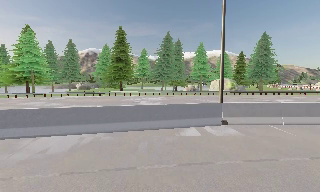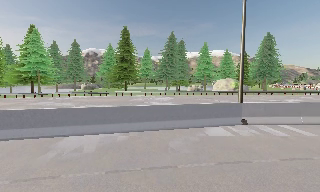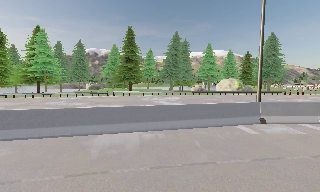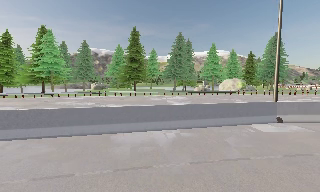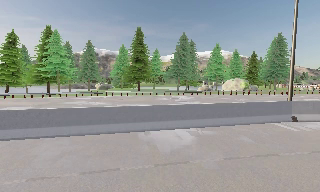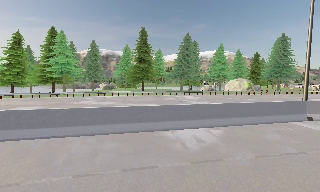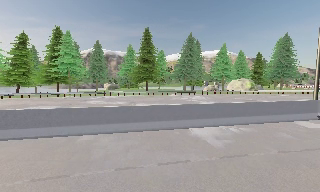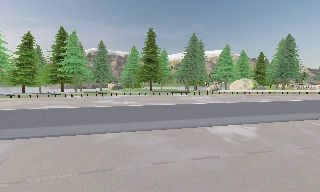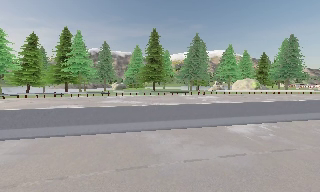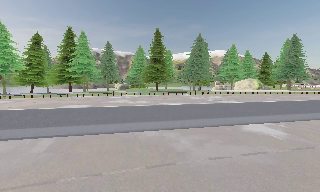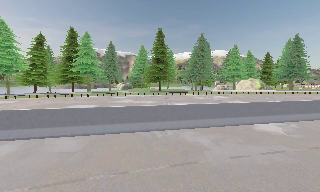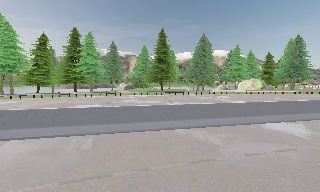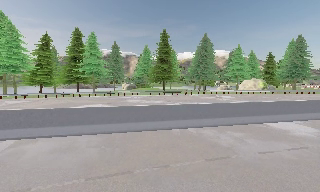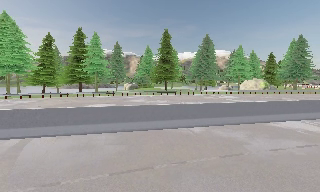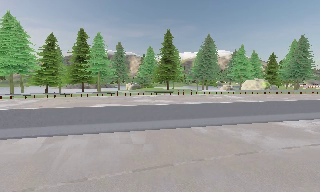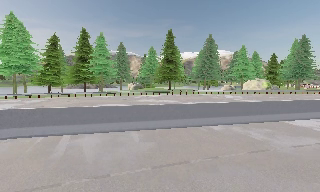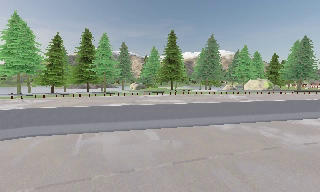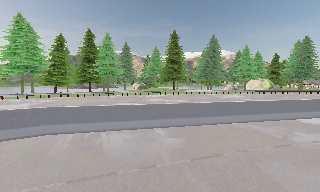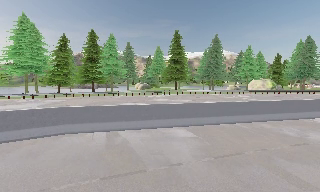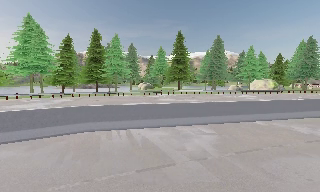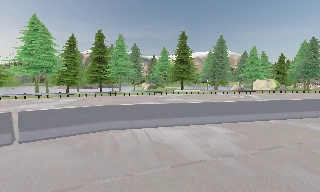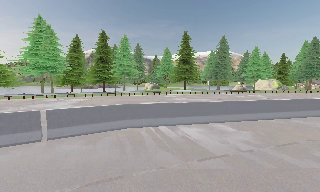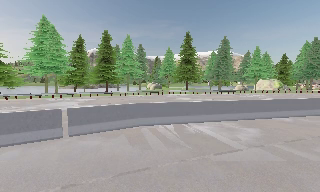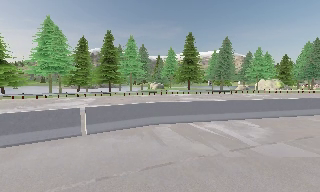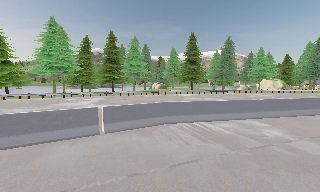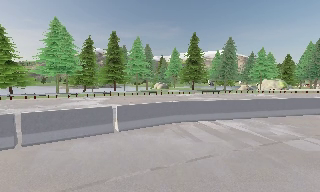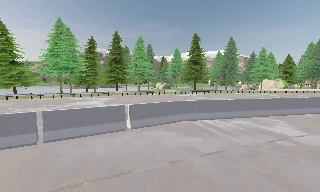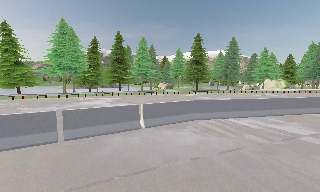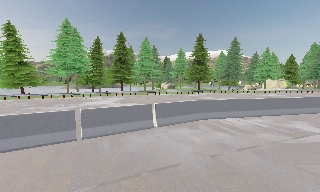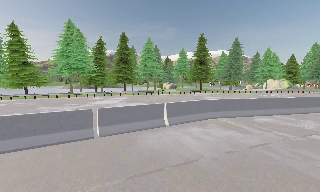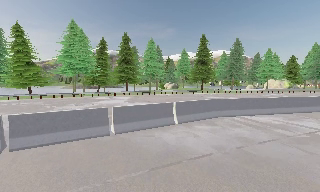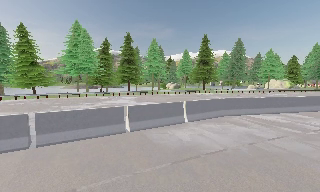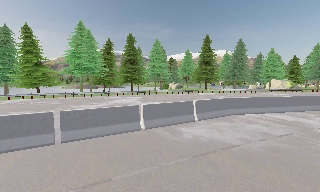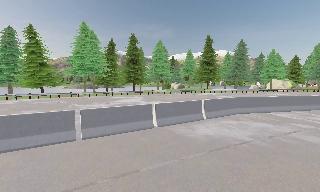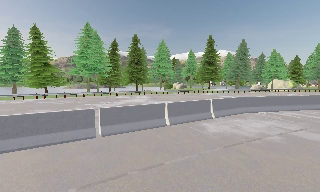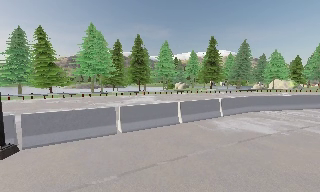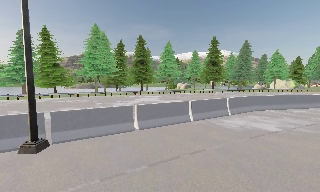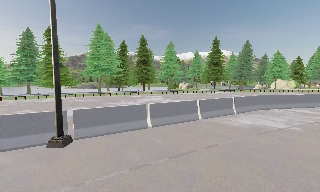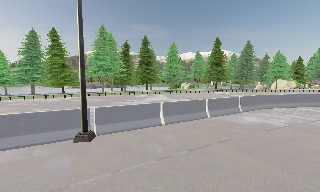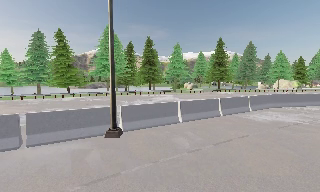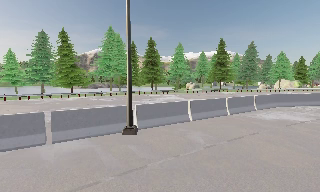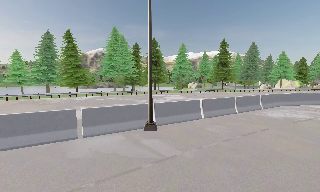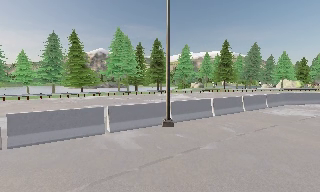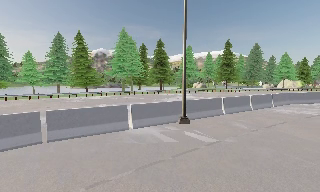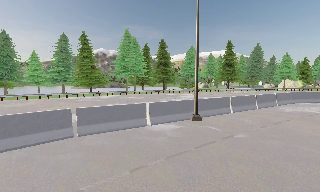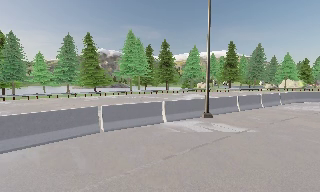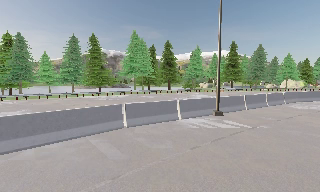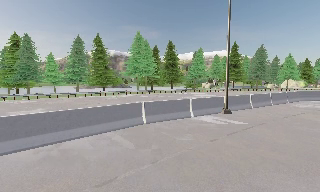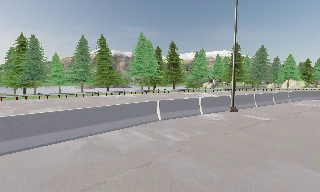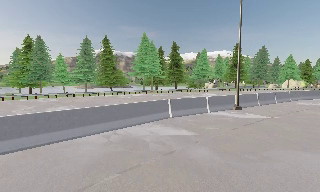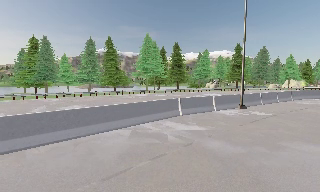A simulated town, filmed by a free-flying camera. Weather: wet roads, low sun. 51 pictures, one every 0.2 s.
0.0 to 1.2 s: The camera travels to its left, about 6 m, so close, fixed things drift to the right.
1.2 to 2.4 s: The camera travels to its left, about 4.5 m, so close, fixed things drift to the right. It loses speed.
2.4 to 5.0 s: The camera travels to its left, about 9 m, so close, fixed things drift to the right.
5.0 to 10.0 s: The camera travels to its left and backward, about 20 m, so close, fixed things drift to the right. It gains speed.
The film runs backward here.
